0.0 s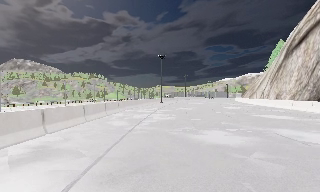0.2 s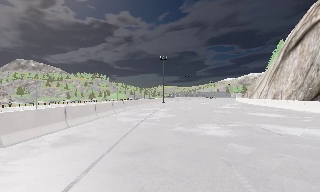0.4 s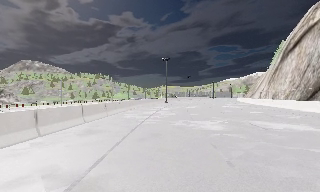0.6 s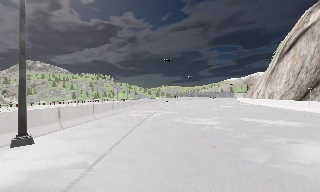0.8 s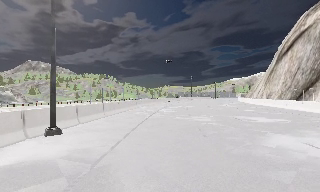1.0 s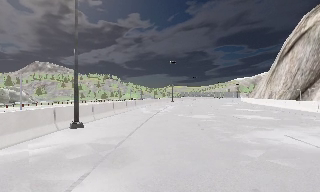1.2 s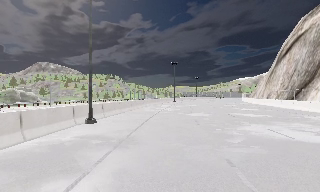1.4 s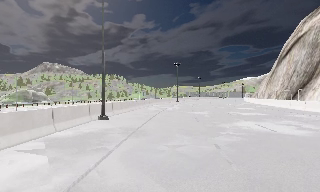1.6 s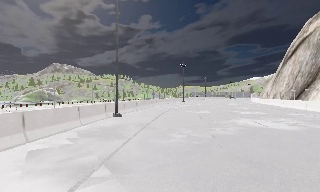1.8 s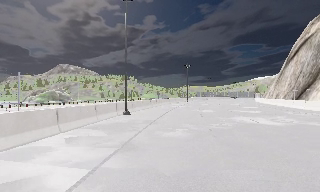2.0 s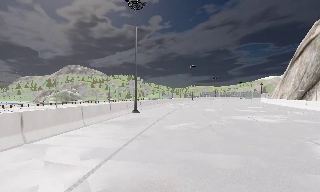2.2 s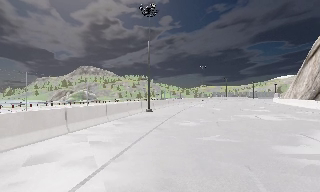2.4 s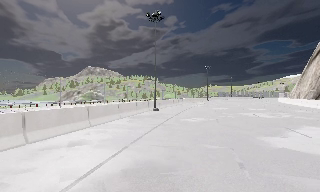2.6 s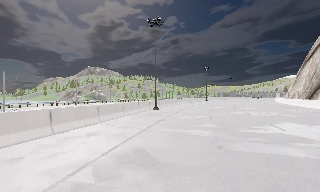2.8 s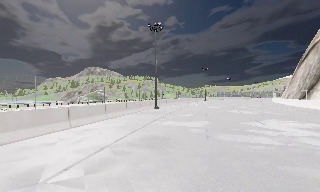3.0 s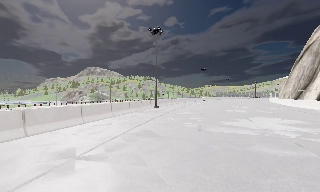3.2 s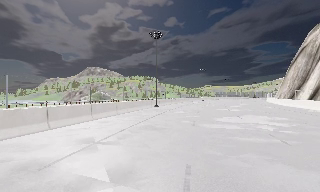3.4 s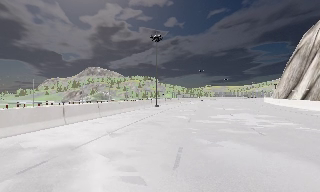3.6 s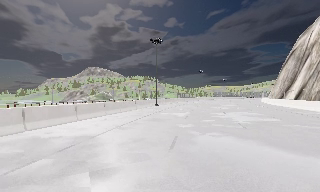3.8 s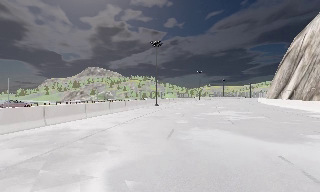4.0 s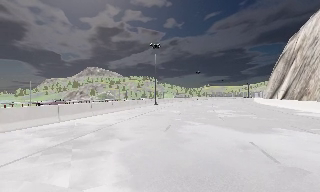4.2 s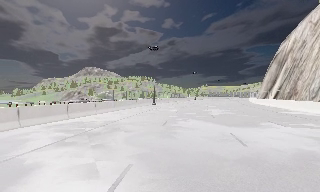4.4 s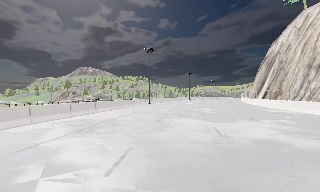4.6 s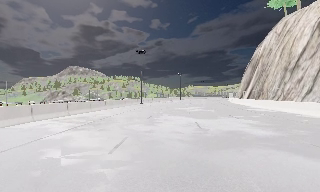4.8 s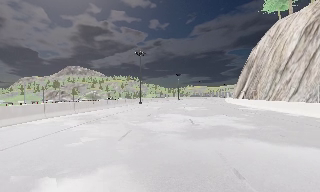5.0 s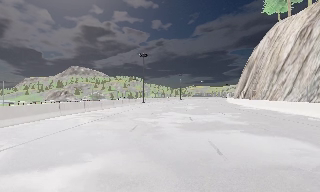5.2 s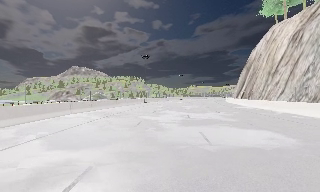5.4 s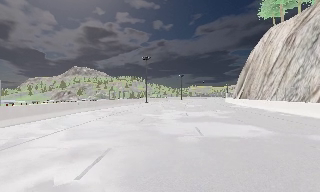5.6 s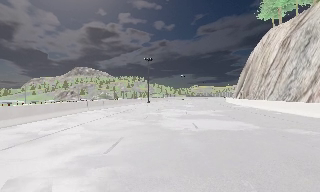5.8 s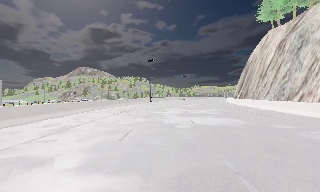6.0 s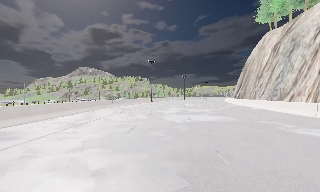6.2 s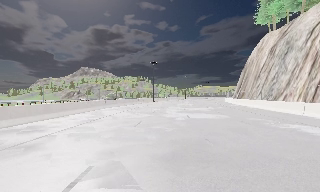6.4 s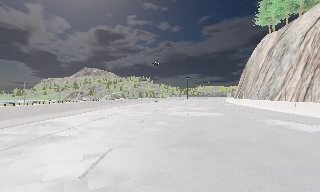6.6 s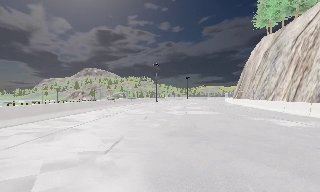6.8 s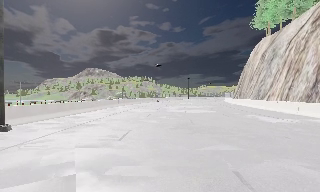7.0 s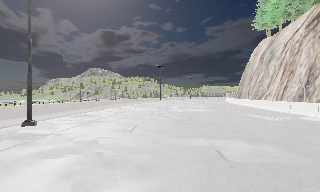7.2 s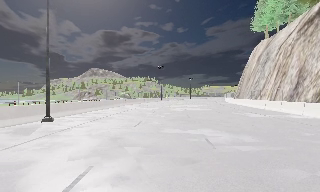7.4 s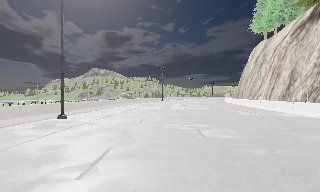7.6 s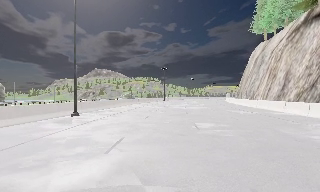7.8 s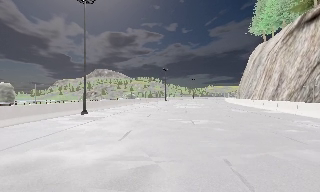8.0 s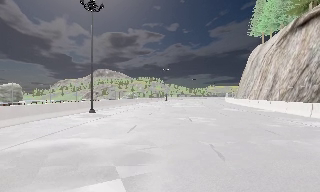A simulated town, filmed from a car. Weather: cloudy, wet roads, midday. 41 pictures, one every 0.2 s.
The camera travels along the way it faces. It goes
backward.
0.0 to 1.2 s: The camera travels backward, about 9 m, so what stands in front gets smaller.
1.2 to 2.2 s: The scene slides to the right, as the camera pans about 10 degrees to its left. It travels backward, about 7 m, so what stands in front gets smaller.
2.2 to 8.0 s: The camera travels backward, about 40 m, so what stands in front gets smaller.
The film runs backward here.
